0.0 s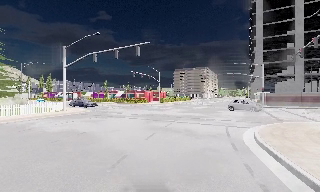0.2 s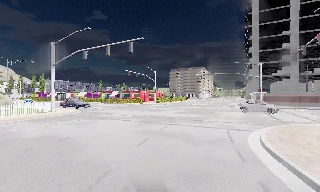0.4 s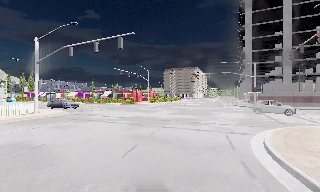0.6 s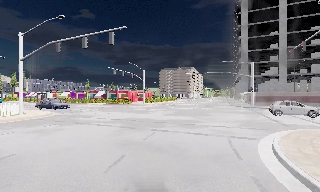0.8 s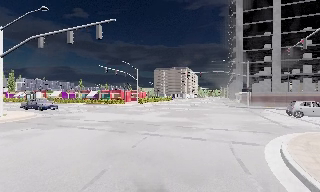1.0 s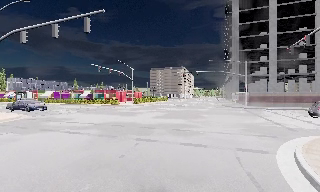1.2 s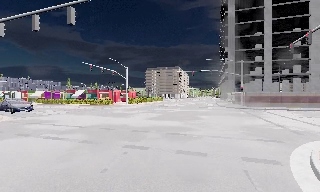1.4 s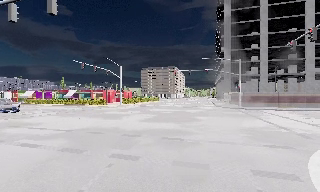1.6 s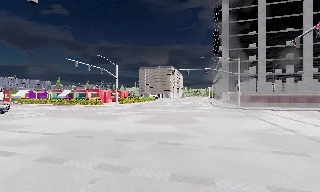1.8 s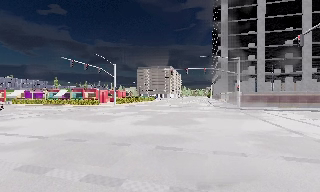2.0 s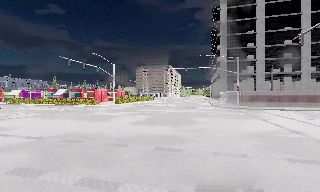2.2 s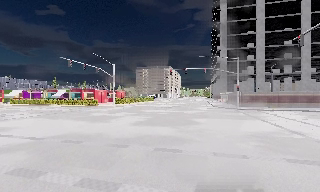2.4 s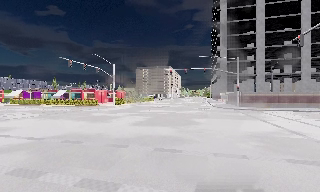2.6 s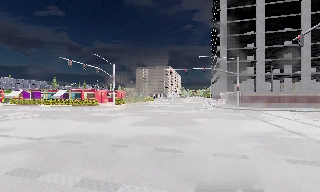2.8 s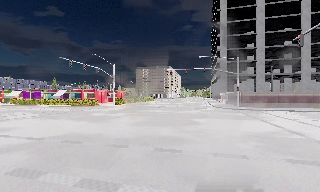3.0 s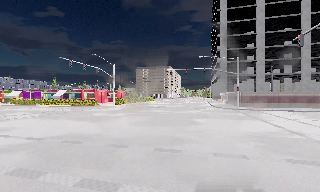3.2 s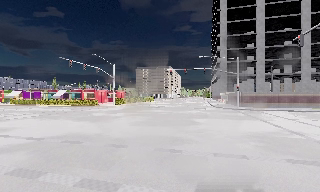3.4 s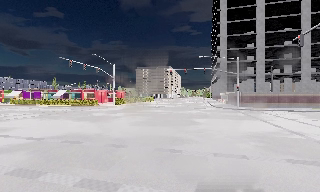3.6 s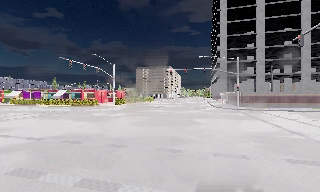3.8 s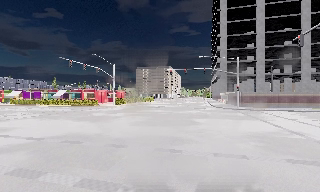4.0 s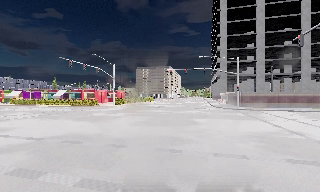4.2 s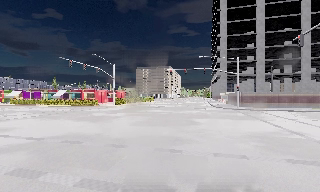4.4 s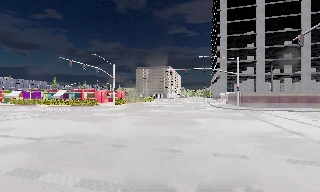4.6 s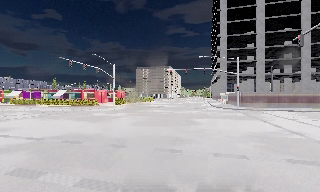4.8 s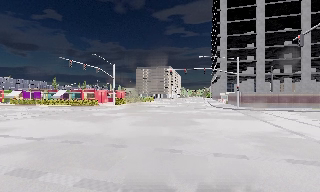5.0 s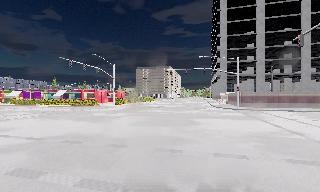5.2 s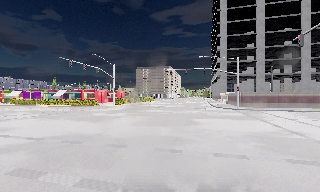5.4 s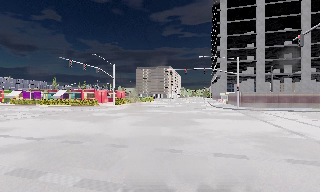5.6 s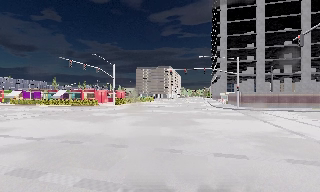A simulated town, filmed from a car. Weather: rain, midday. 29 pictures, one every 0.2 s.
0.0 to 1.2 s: The camera travels forward, about 6 m, so what stands in front looms larger.
1.2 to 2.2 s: The camera travels forward, about 2.5 m, so what stands in front looms larger. It loses speed.
2.2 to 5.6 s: The camera keeps its place and its aim.
The film runs forward here.
